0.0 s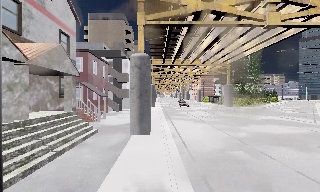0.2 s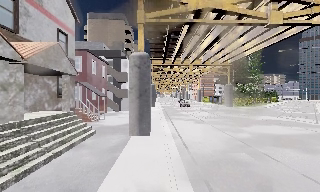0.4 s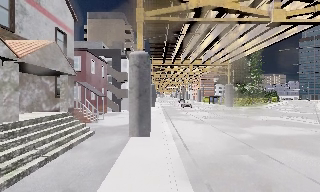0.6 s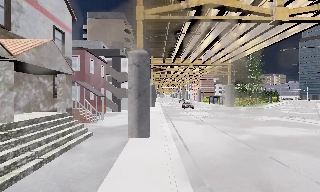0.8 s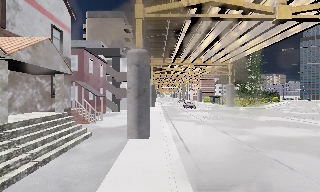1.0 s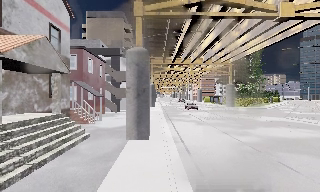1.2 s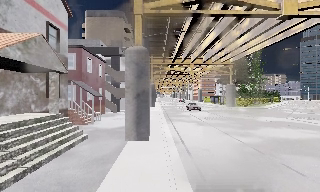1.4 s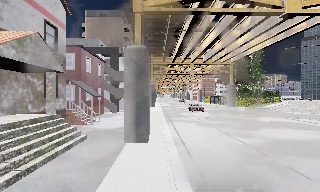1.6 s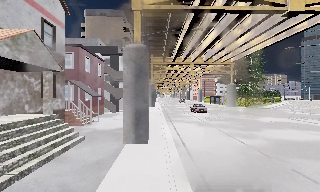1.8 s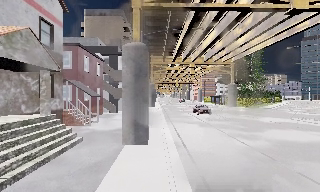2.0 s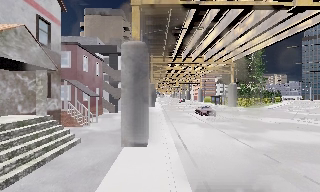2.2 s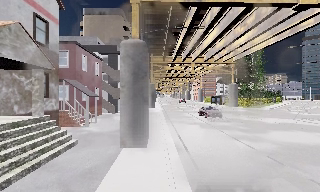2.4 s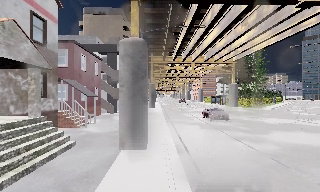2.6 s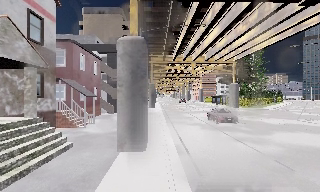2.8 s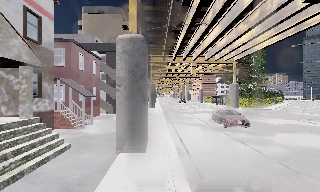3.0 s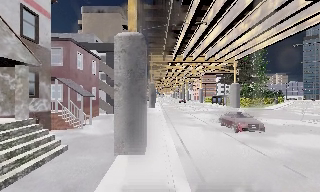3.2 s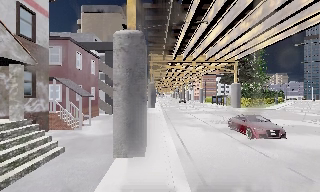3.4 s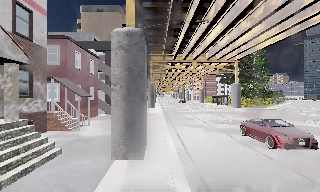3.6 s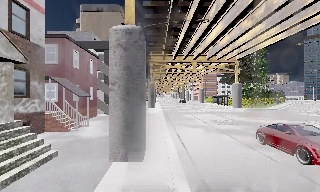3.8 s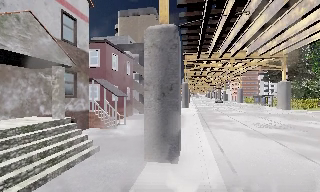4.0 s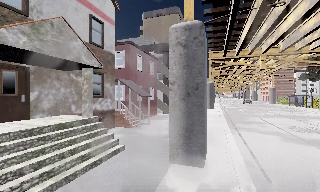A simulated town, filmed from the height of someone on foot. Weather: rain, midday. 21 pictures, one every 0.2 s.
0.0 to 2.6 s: The camera travels forward, about 3 m, so what stands in front looms larger.
2.6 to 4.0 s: The camera pans to its left, which is counterclockwise from overhead, by about 20 degrees. It travels forward, about 1.5 m, so what stands in front looms larger.
The film runs forward here.
